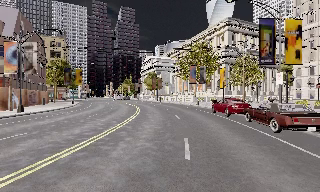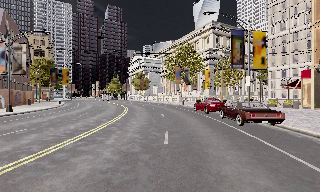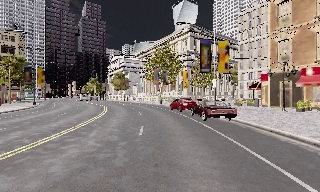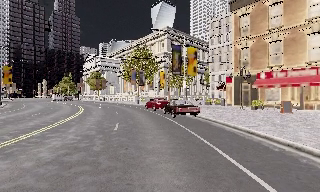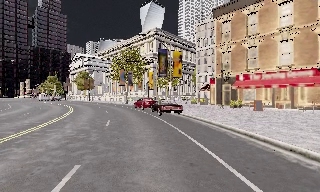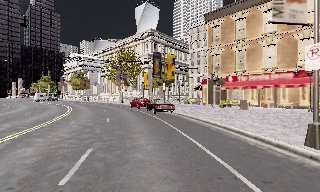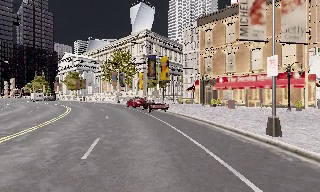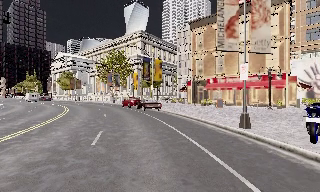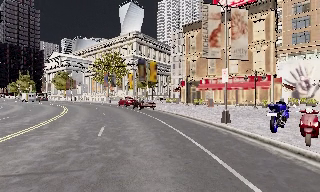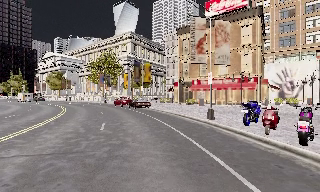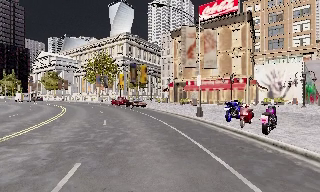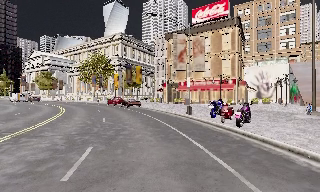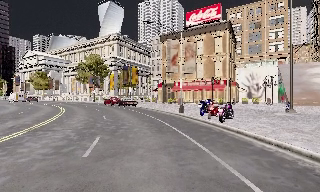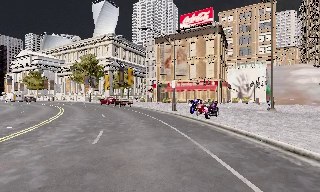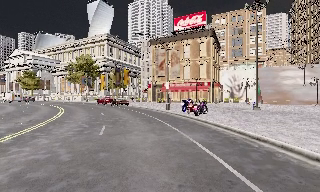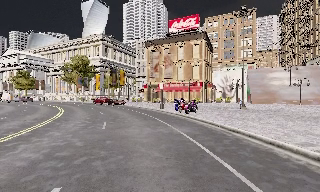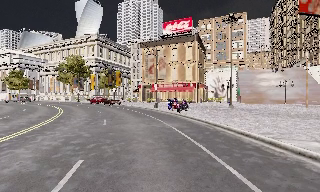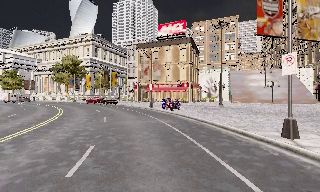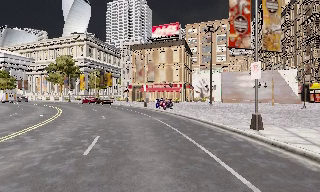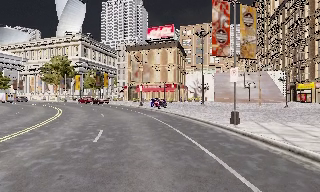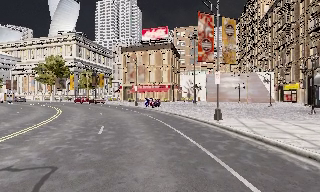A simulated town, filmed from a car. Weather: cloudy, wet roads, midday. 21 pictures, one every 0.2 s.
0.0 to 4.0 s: The camera swings to its right by about 50 degrees, and the scene slides to the left. It travels backward, about 25 m.
The film runs backward here.
